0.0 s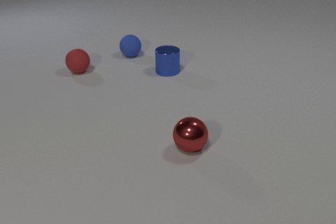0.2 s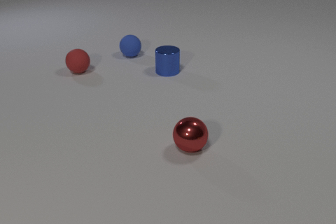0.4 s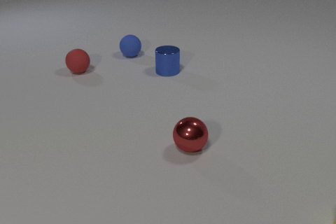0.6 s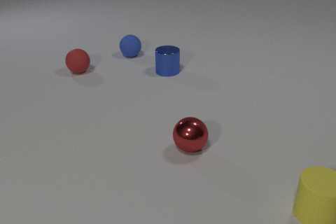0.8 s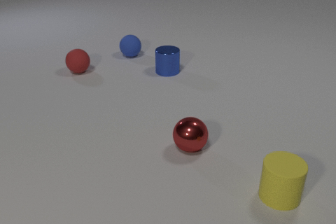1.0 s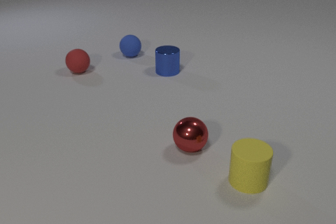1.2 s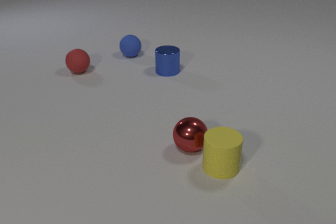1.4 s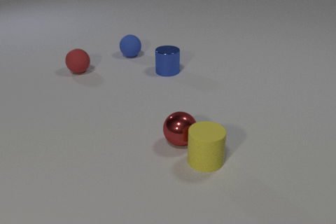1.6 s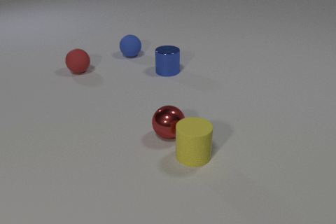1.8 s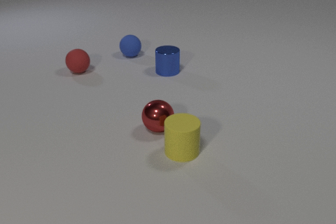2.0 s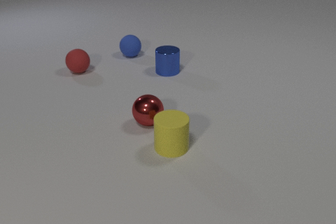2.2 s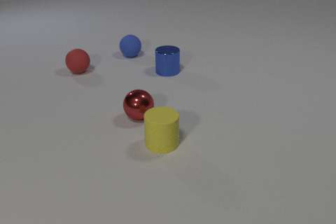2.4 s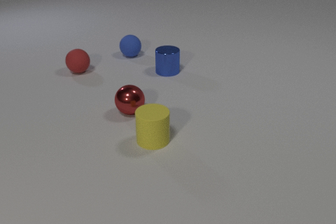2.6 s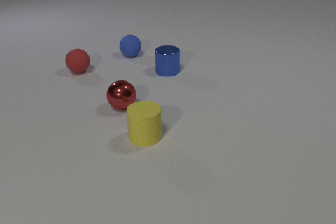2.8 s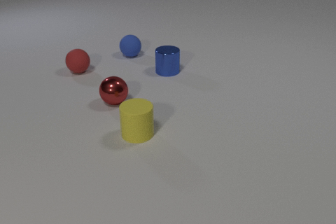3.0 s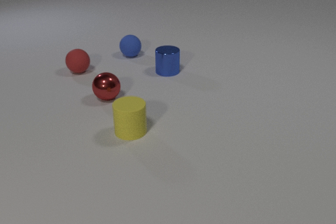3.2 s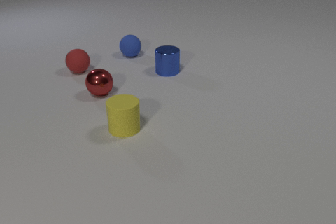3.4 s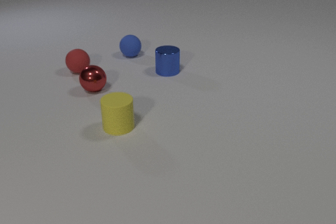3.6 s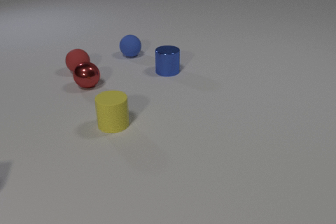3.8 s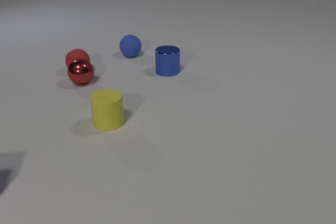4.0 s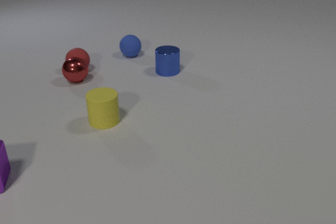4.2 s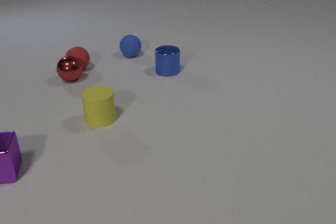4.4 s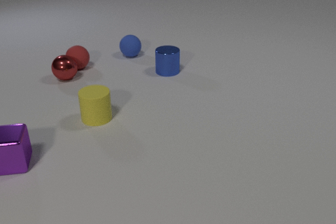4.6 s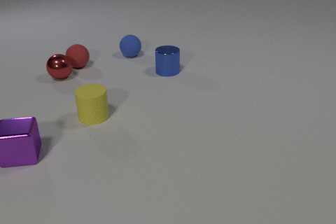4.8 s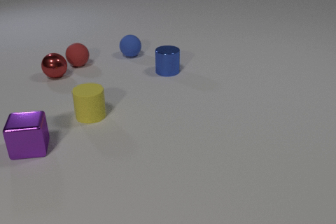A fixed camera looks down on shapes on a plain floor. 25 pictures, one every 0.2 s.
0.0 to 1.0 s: The yellow rubber cylinder comes in at the right edge, slides to the left.
1.0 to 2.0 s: The yellow rubber cylinder slides to the left and away from the camera. The red metal sphere rolls away from the camera and to the left. The yellow rubber cylinder and the red metal sphere collide.
2.0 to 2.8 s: The yellow rubber cylinder slides to the left and away from the camera. The red metal sphere rolls away from the camera and to the left.
2.8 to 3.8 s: The yellow rubber cylinder slides to the left and away from the camera. The red metal sphere rolls away from the camera and to the left.
3.8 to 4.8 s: The yellow rubber cylinder slides to the left and away from the camera. The red metal sphere rolls to the left and away from the camera. The red rubber sphere rolls away from the camera. The purple metal cube comes in at the left edge, slides to the right and away from the camera. The red metal sphere and the red rubber sphere collide.
How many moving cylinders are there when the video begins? 0.
Are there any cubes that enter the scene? yes.
What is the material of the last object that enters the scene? metal.
